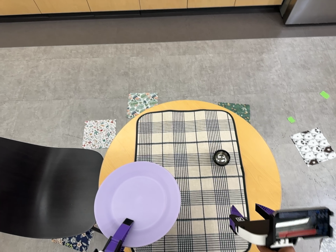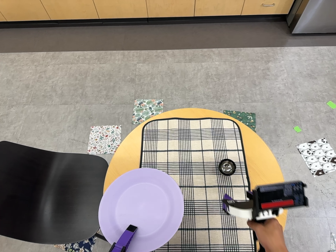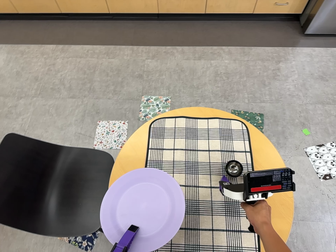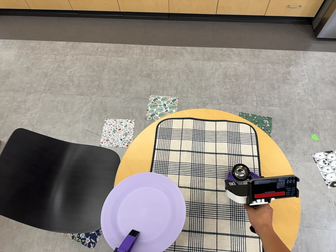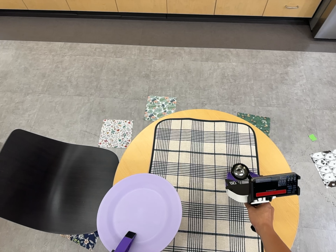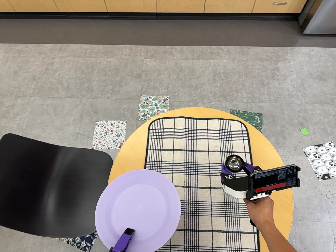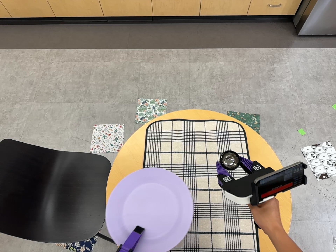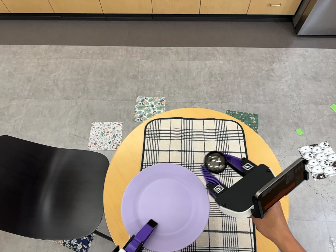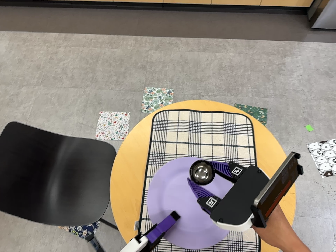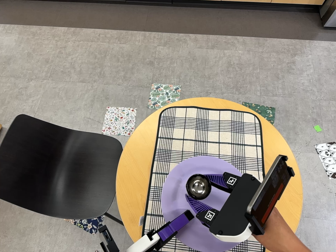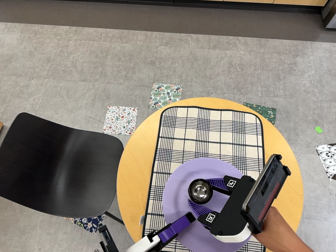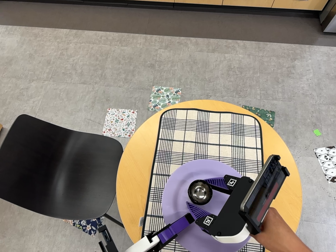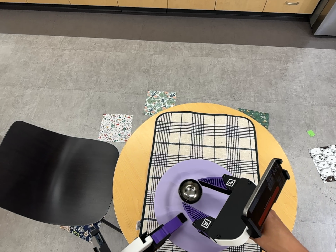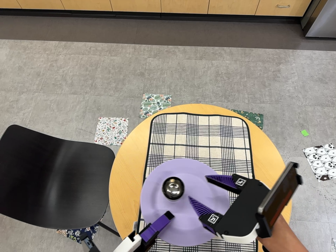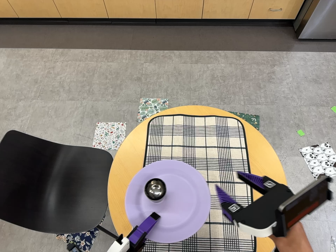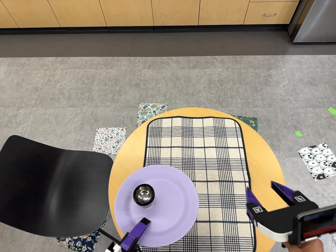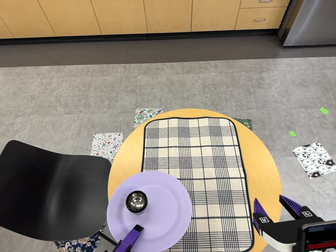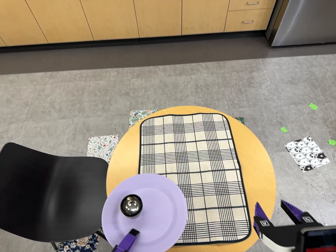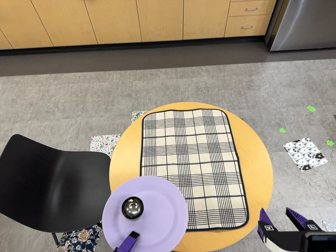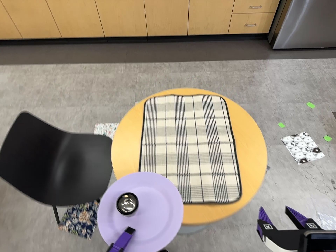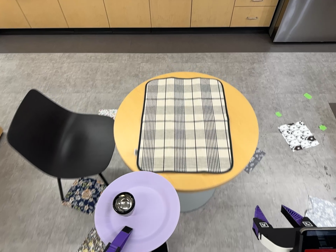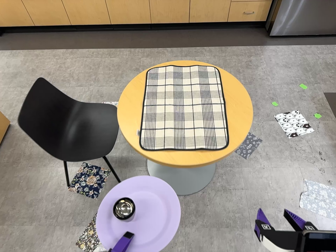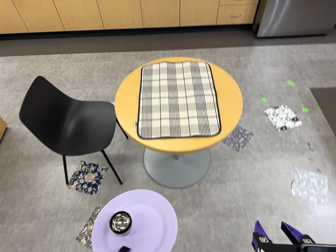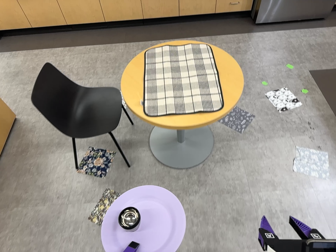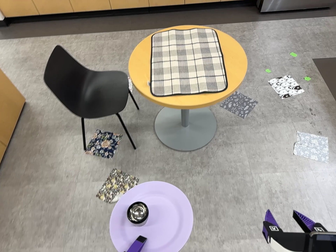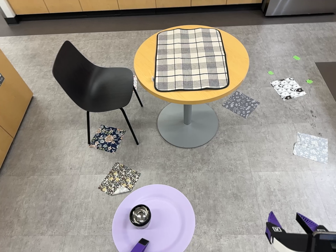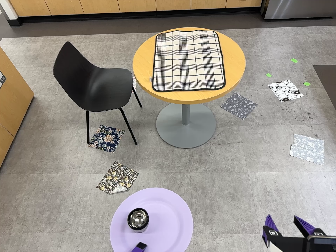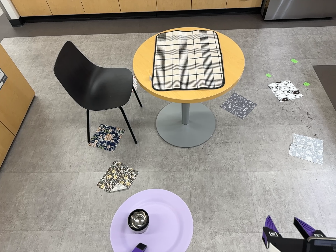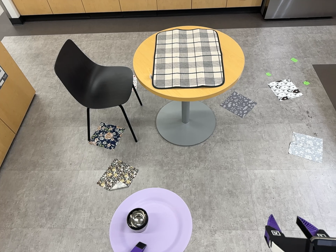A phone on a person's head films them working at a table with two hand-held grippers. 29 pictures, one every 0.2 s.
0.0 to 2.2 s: The camera shifts only a little, or ends up much as it began.
2.2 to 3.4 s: The camera travels toward the bottom of its view and backward, about 18 cm. Its aim tips toward the top of its view by about 10 degrees. It rolls about its line of sight by about 10 degrees, and the scene rotates counterclockwise.
3.4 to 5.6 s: The camera travels toward the bottom of its view and backward, about 90 cm, so close, fixed things drift upward.
The film runs backward here.
